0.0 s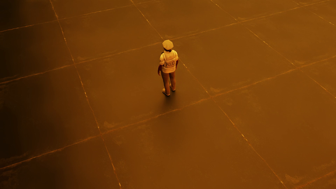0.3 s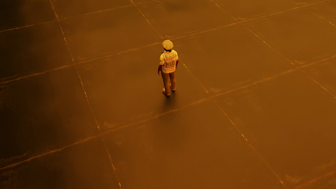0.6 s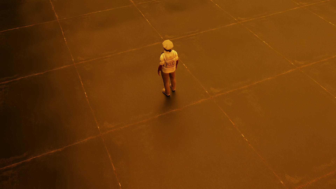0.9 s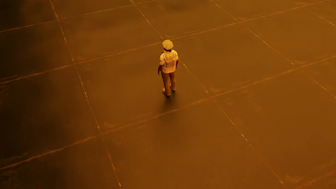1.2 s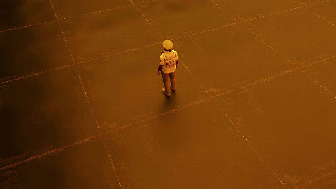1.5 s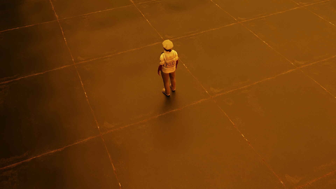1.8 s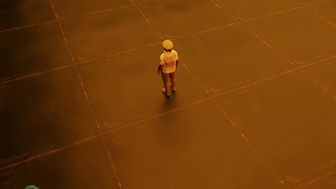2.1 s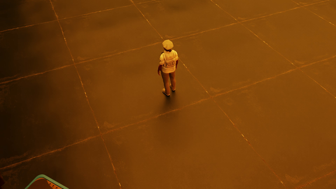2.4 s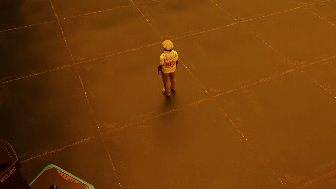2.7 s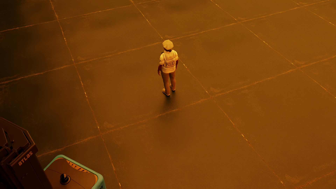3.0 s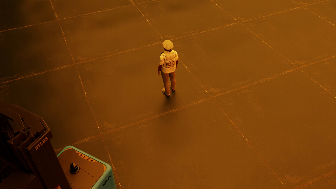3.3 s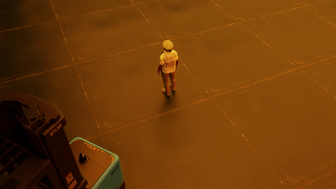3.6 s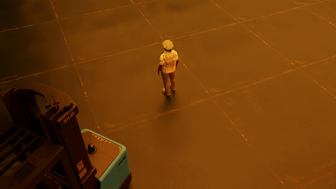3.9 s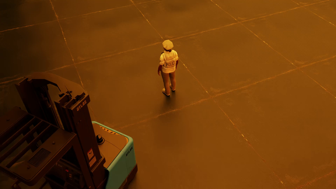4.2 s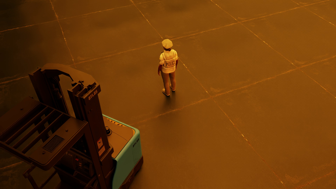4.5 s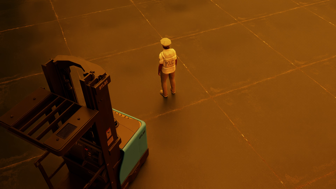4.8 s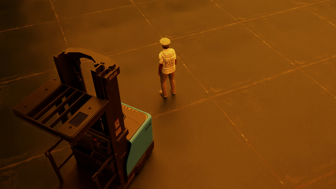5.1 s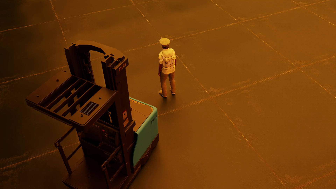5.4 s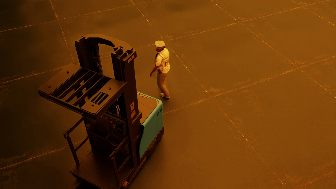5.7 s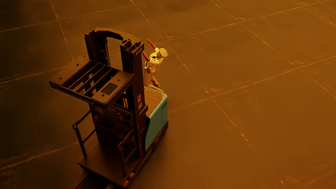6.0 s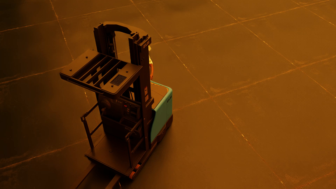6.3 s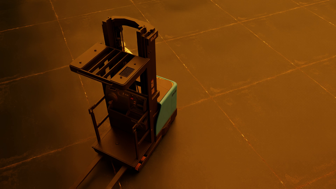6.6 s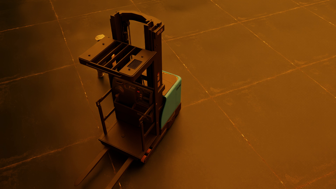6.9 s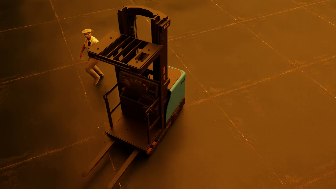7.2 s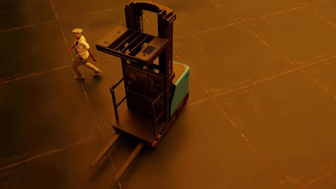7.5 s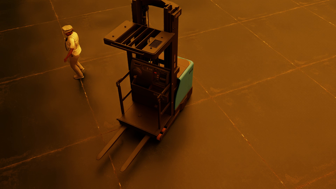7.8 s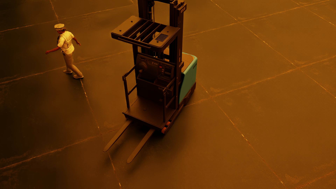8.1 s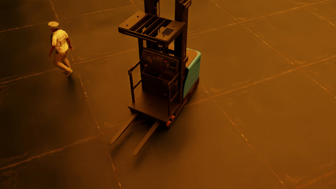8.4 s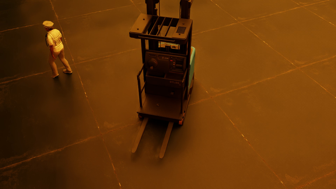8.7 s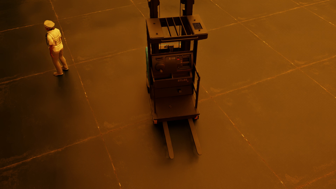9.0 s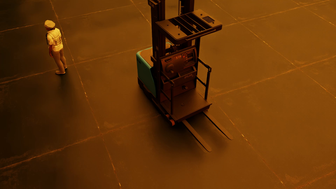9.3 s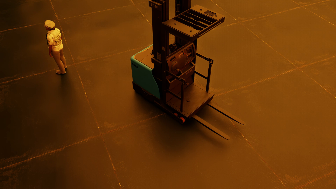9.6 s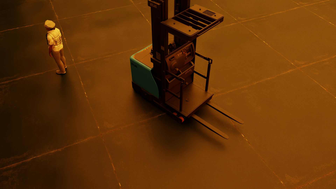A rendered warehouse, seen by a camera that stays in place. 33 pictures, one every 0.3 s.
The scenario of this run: Near miss between a forklift and a person.
